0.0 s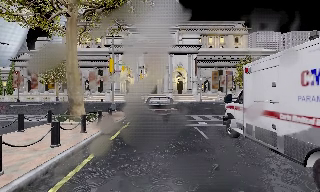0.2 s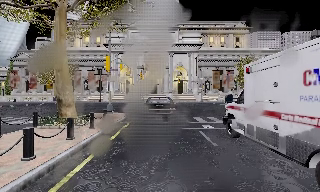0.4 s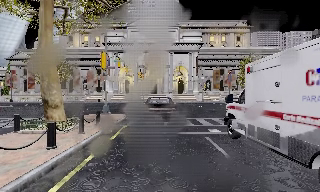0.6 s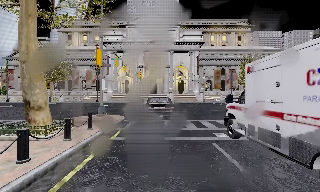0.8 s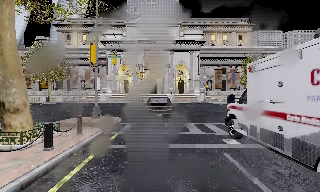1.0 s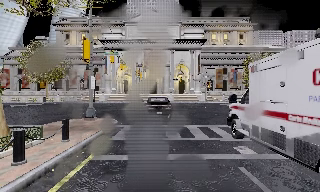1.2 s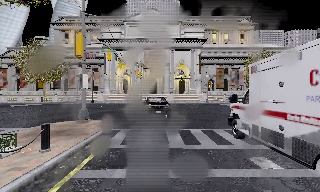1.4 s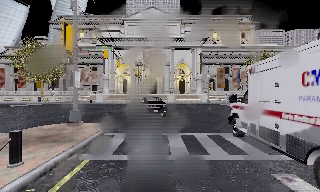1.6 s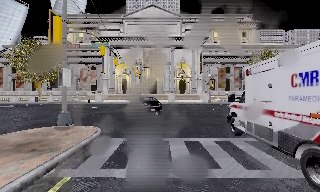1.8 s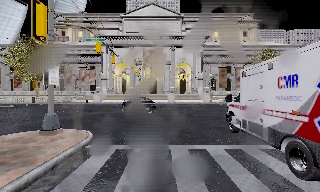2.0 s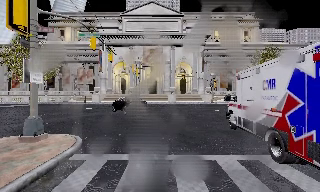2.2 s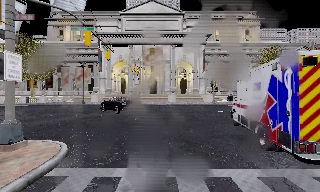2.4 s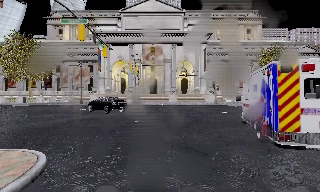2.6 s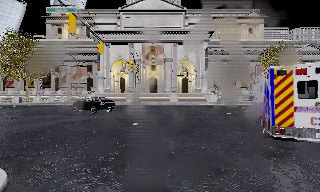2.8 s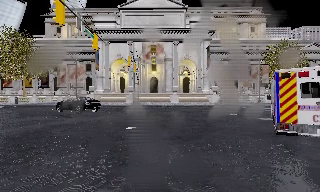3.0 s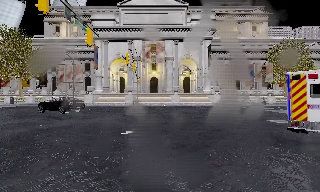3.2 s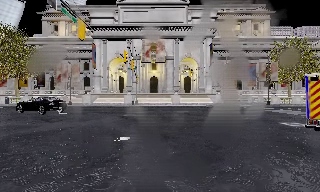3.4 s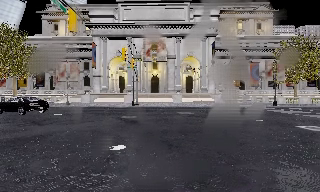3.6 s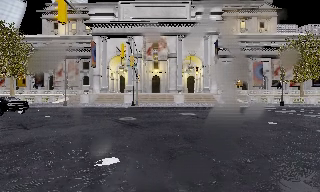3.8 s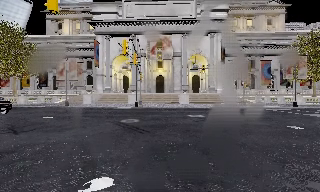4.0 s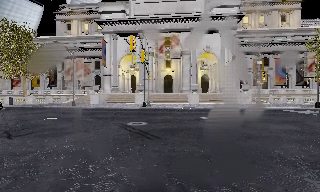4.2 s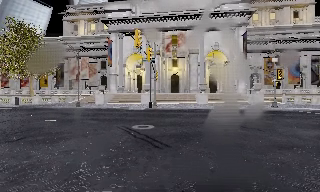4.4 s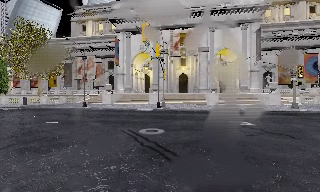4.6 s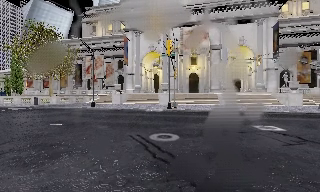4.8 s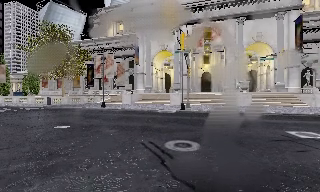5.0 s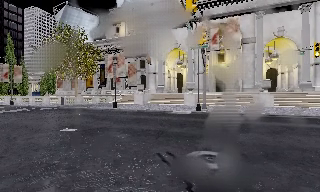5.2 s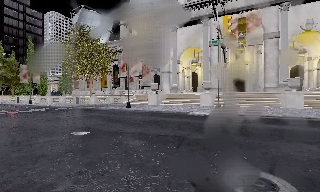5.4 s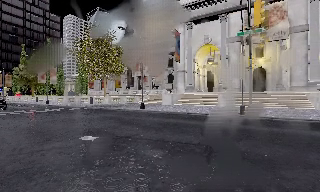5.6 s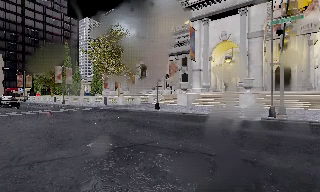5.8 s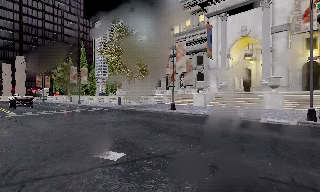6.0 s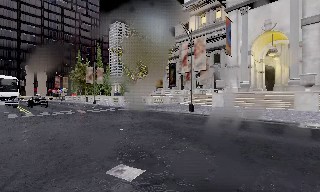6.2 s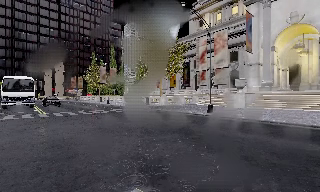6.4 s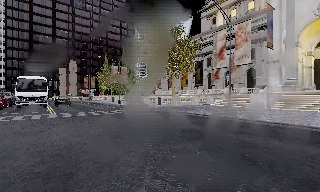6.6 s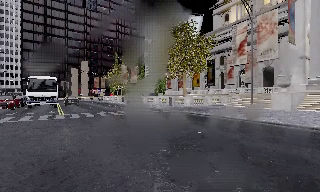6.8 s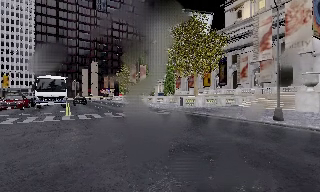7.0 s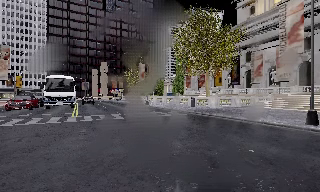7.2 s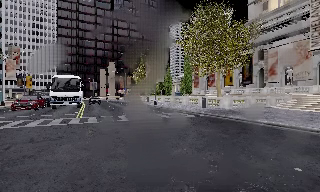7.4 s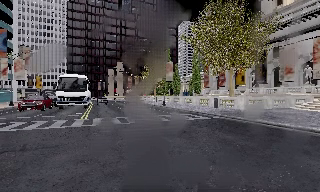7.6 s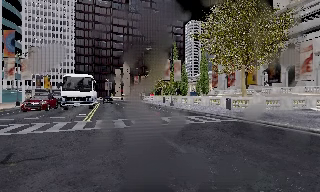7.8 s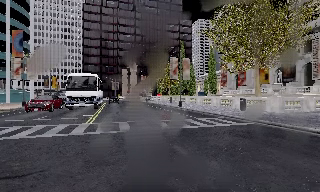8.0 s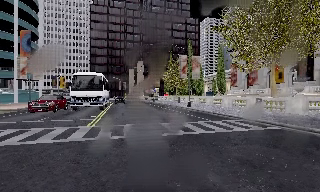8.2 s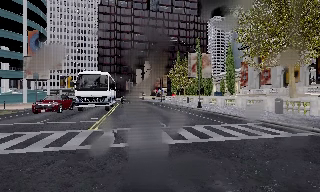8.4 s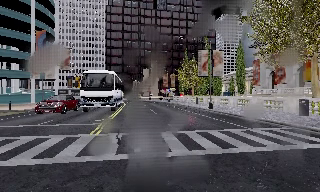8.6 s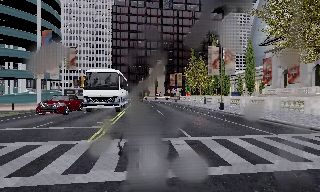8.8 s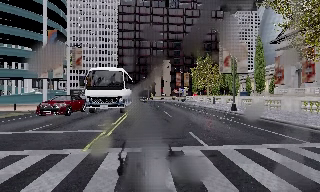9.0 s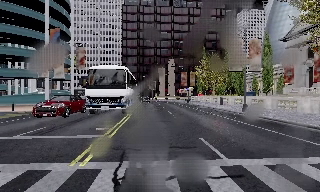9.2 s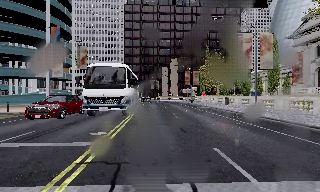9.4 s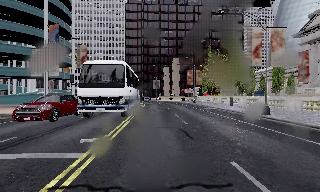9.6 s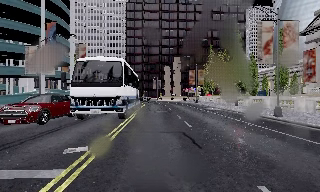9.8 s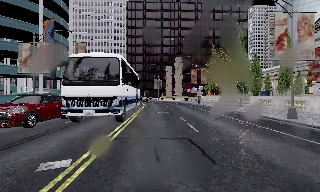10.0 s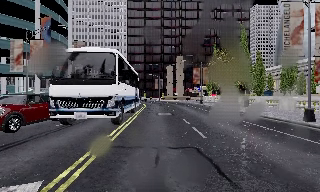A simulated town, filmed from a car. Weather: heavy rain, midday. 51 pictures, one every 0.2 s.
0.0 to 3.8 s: The camera travels forward, about 17 m, so what stands in front looms larger.
3.8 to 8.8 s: The scene slides to the right, as the camera pans about 80 degrees to its left. It travels forward, about 25 m.
8.8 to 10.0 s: The camera travels forward, about 6 m, so what stands in front looms larger.
The film runs forward here.
